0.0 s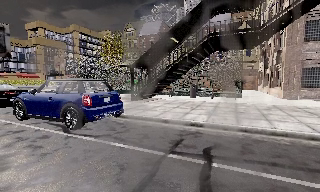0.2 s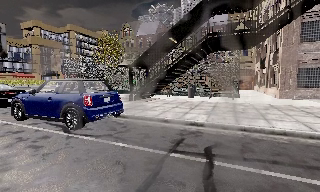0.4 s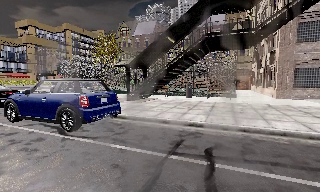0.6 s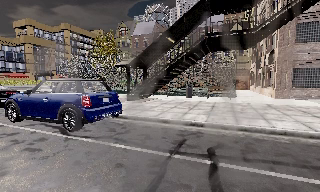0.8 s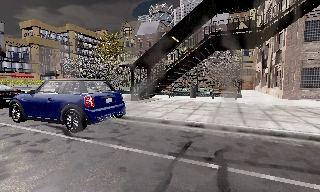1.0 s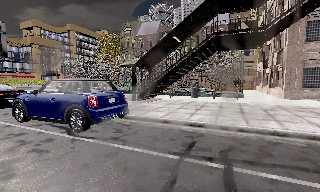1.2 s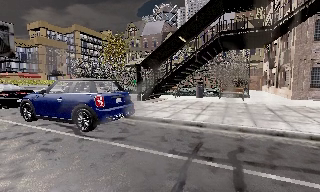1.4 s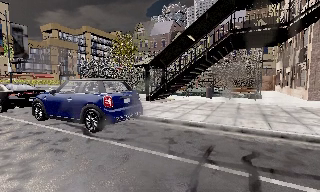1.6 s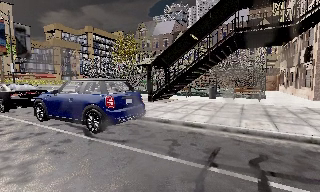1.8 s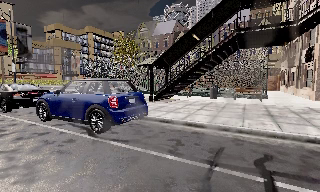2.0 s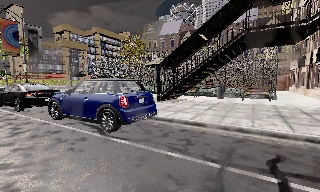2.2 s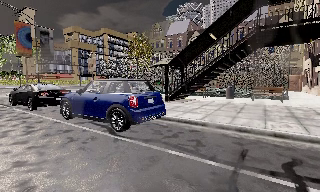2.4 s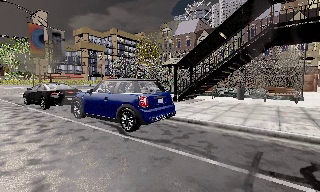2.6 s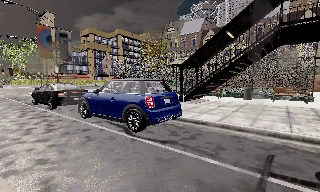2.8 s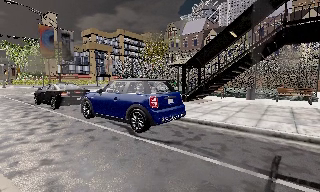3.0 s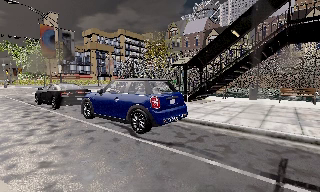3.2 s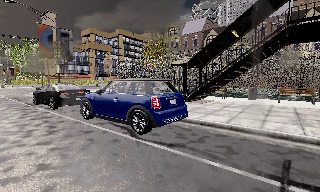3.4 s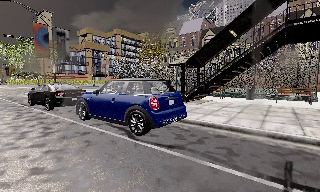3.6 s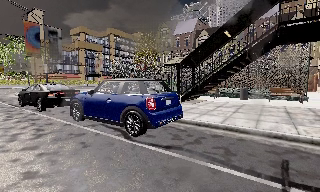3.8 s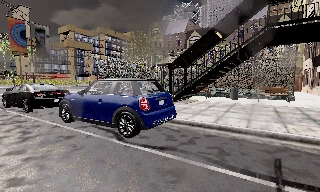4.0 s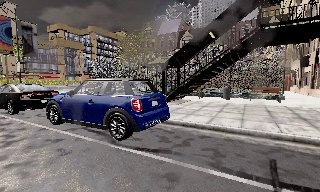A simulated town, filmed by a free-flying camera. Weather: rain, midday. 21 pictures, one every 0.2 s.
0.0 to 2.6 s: The scene slides to the right, as the camera pans about 15 degrees to its left. It travels to its left and forward, about 1 m, so close, fixed things drift to the right.
2.6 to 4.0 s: The camera travels forward, about 0.5 m, so what stands in front looms larger.
The film runs forward here.
